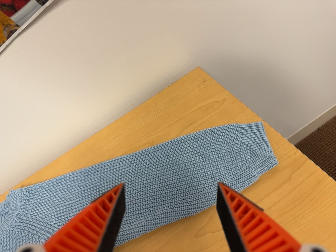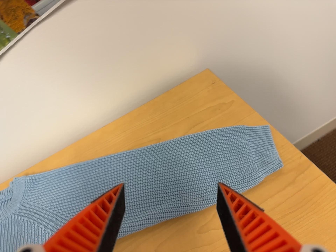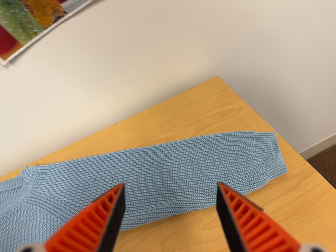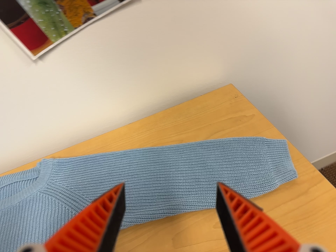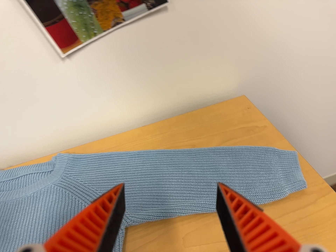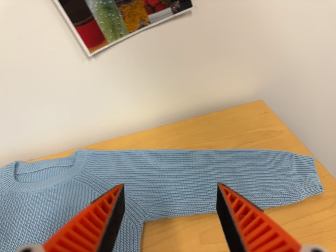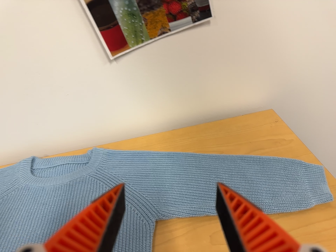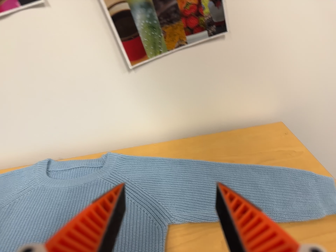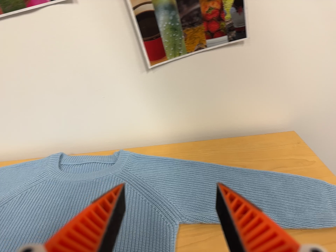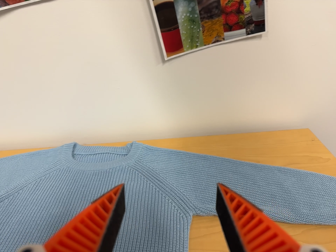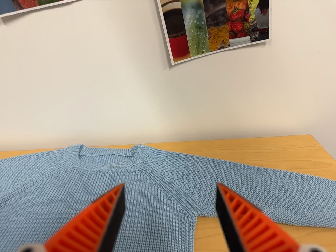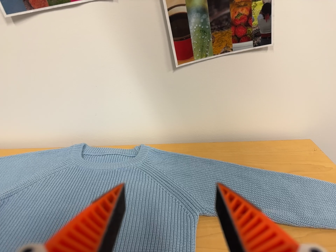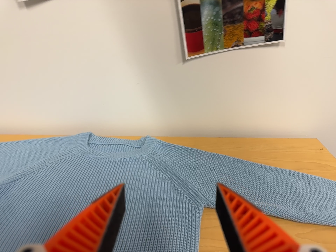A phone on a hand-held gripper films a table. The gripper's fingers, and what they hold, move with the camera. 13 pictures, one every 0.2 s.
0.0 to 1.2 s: The camera travels to its left, backward and toward the bottom of its view, about 16 cm, so close, fixed things drift to the right. Its aim tips toward the top of its view by about 10 degrees. It rolls about its line of sight by about 20 degrees, and the scene rotates clockwise.
1.2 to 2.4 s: The camera travels to its left, toward the bottom of its view and backward, about 14 cm, so close, fixed things drift to the right. It rolls about its line of sight by about 10 degrees, and the scene rotates clockwise.
The film runs forward here.
